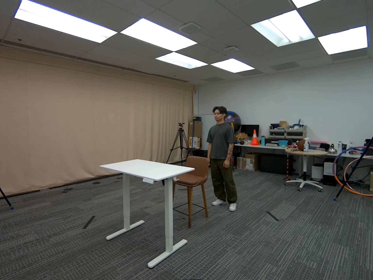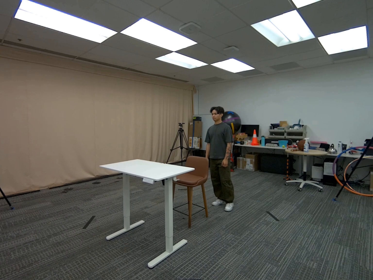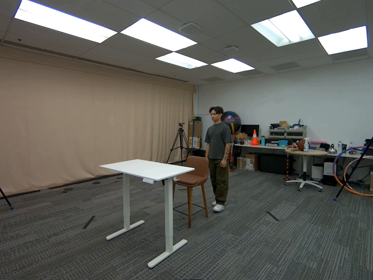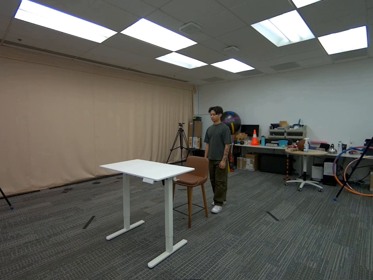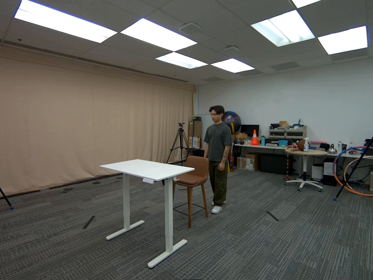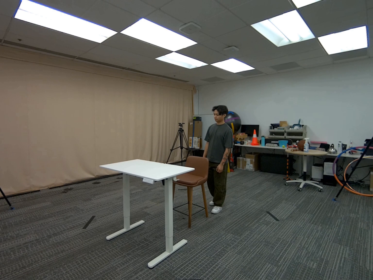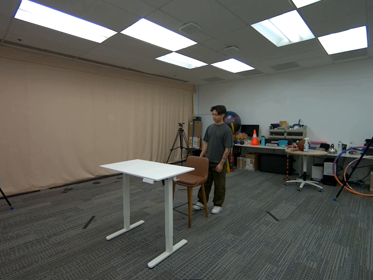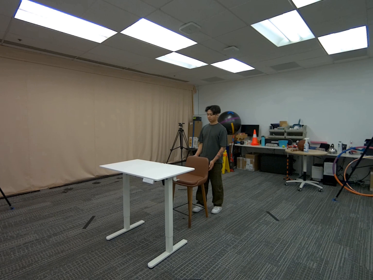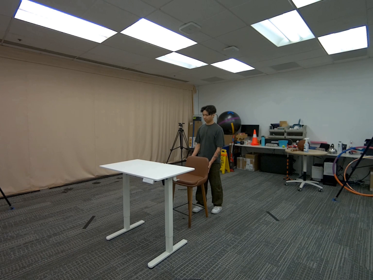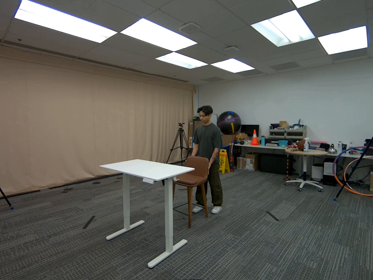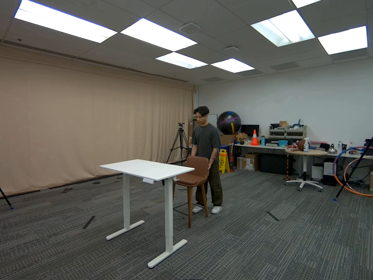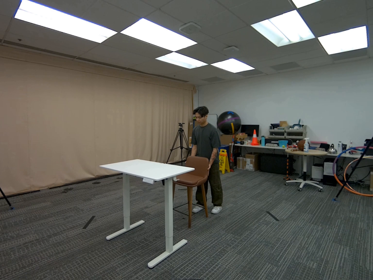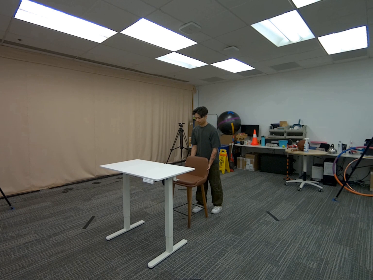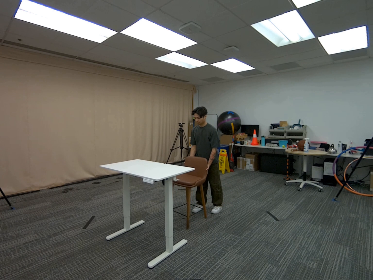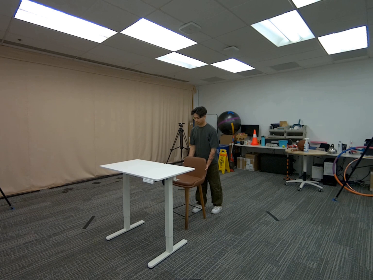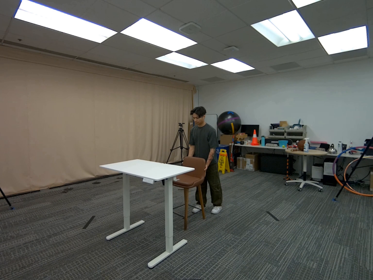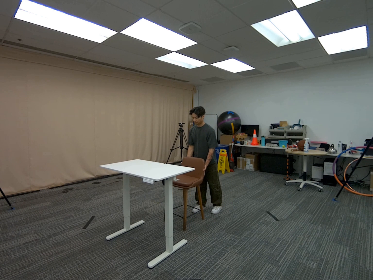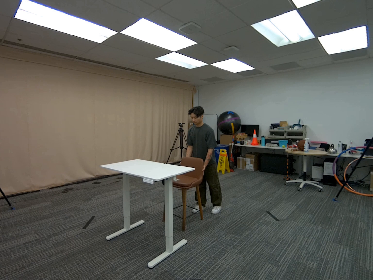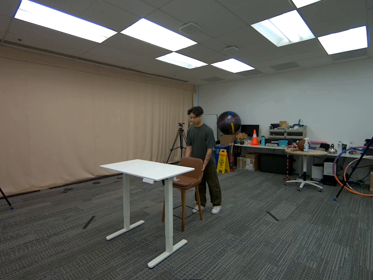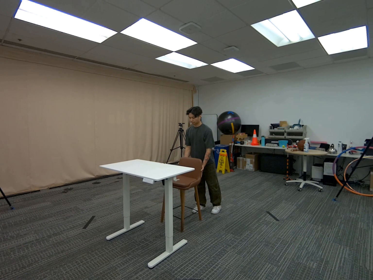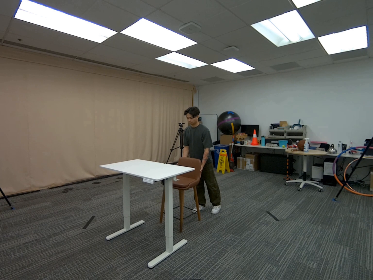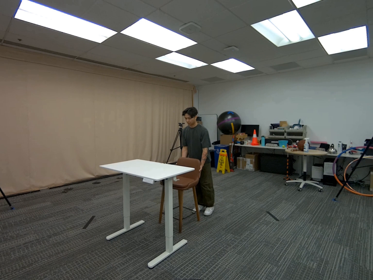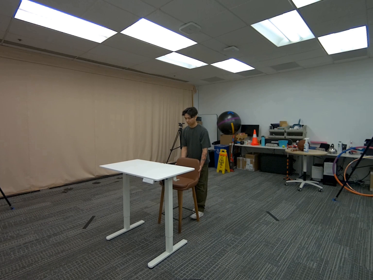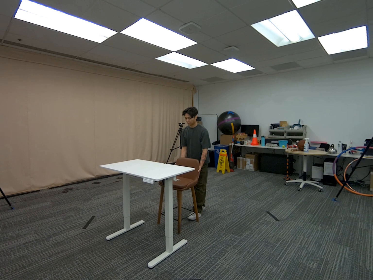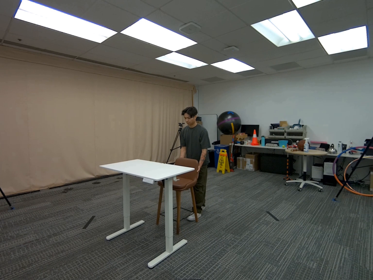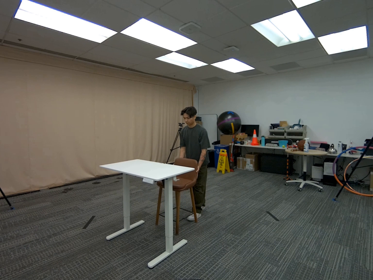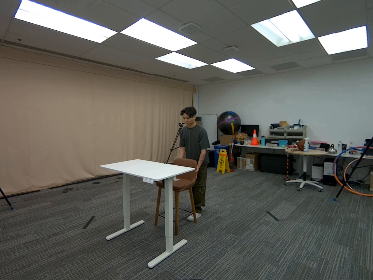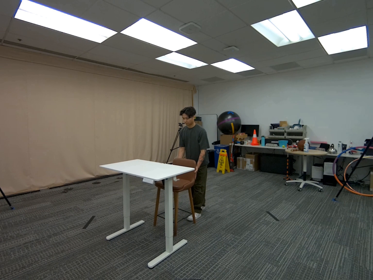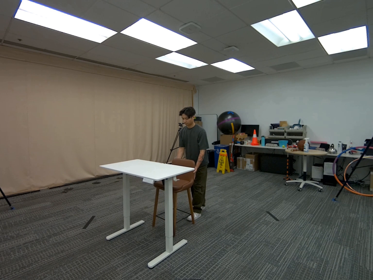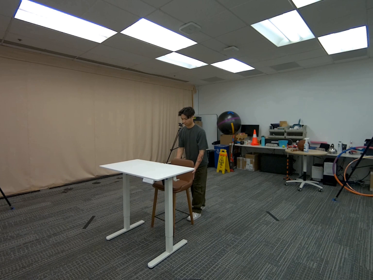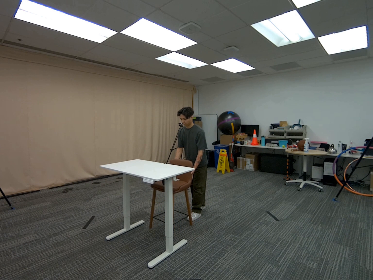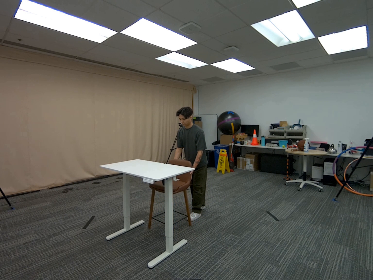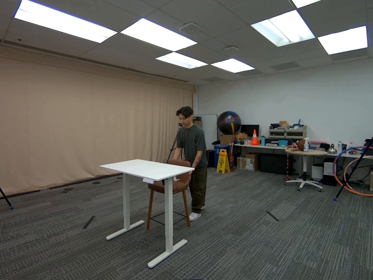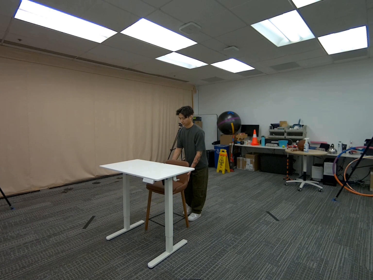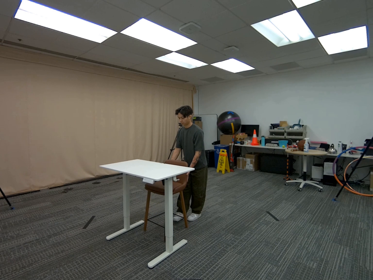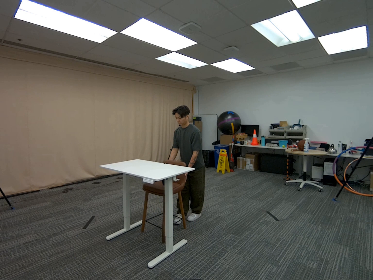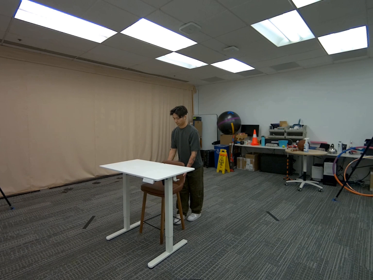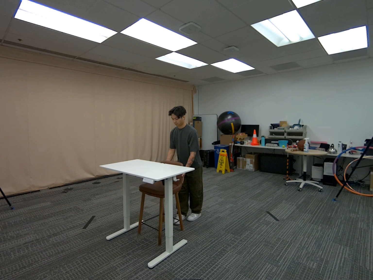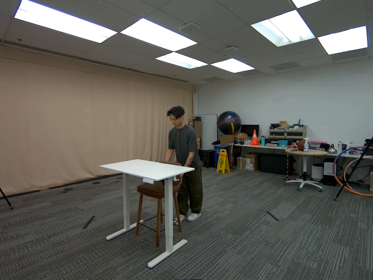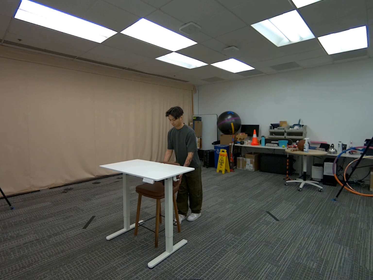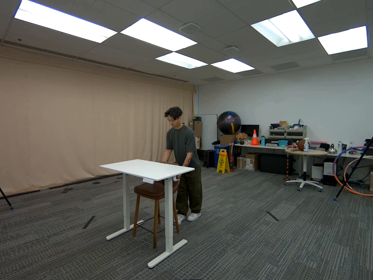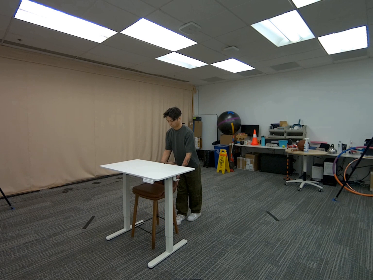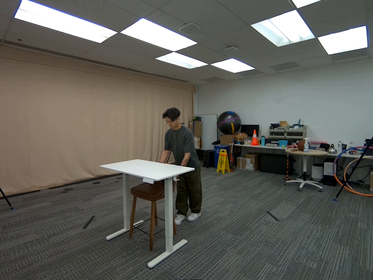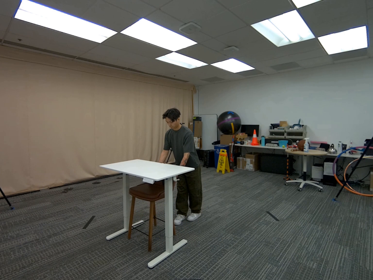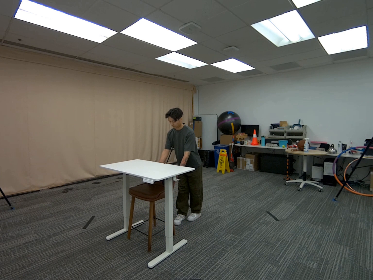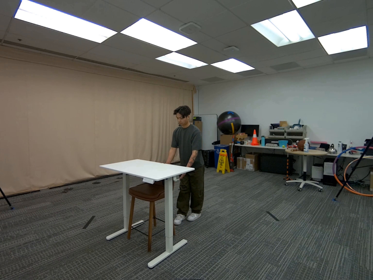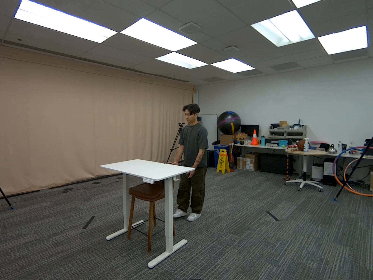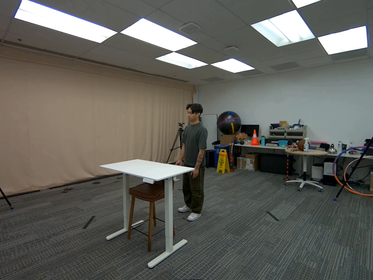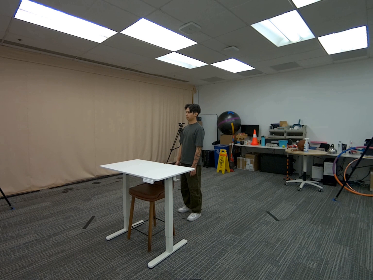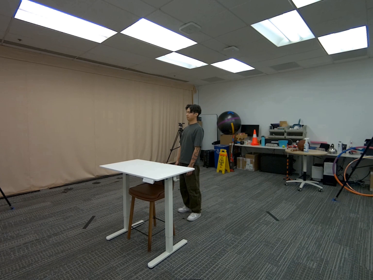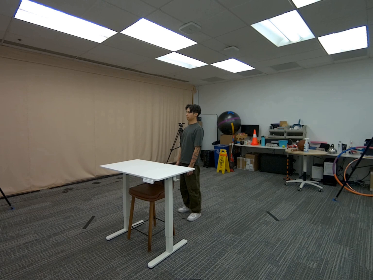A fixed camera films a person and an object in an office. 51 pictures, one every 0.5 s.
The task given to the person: Walk over to the tall bar stool and push the bar stool closer into the desk.
